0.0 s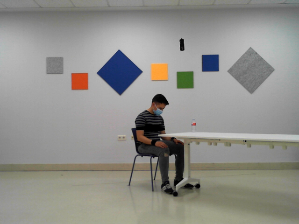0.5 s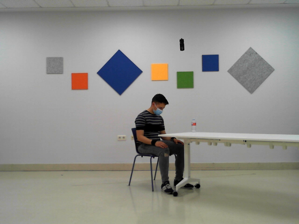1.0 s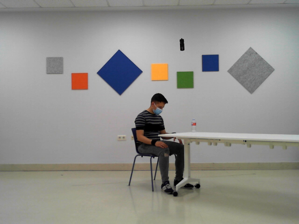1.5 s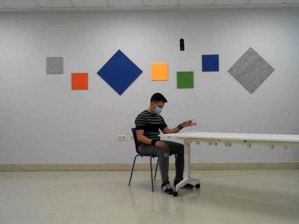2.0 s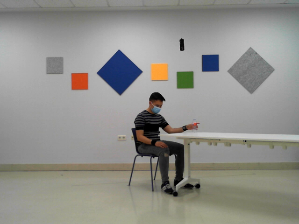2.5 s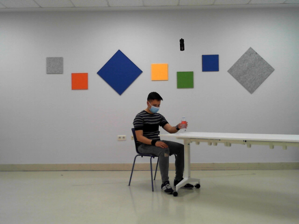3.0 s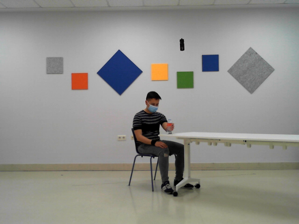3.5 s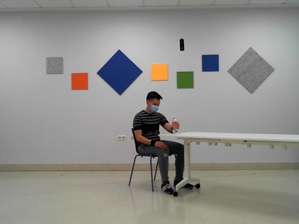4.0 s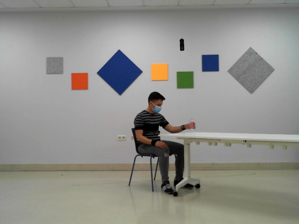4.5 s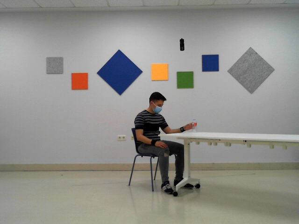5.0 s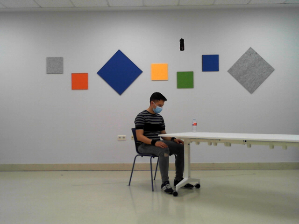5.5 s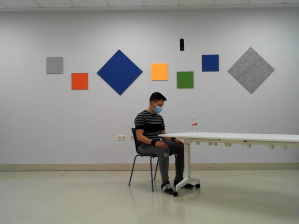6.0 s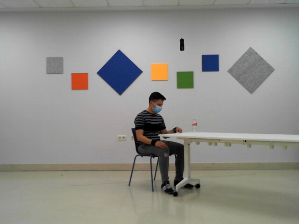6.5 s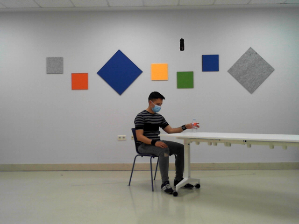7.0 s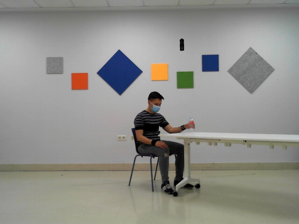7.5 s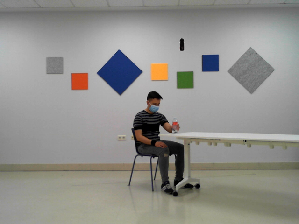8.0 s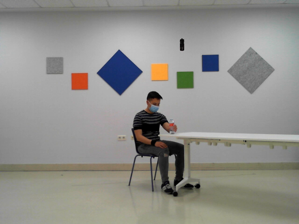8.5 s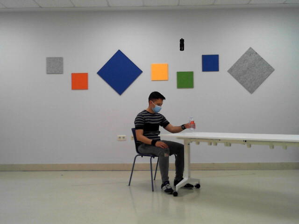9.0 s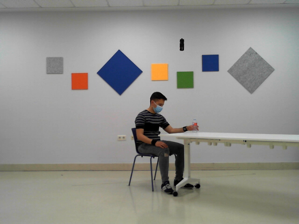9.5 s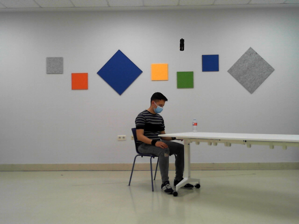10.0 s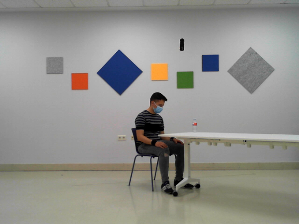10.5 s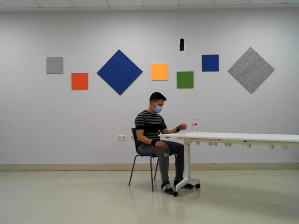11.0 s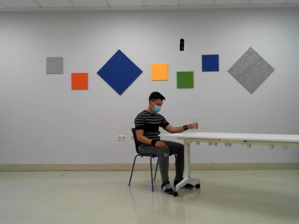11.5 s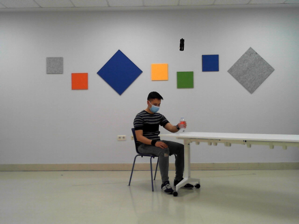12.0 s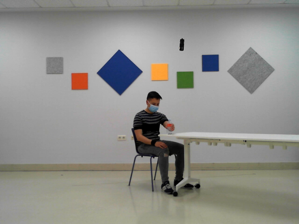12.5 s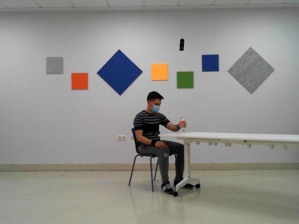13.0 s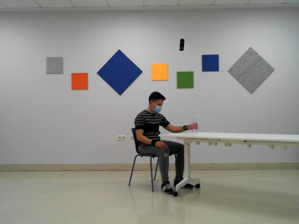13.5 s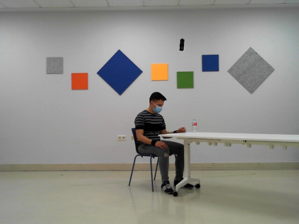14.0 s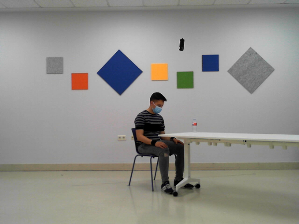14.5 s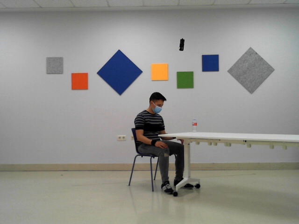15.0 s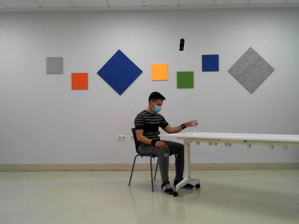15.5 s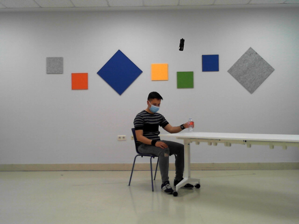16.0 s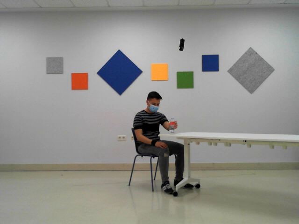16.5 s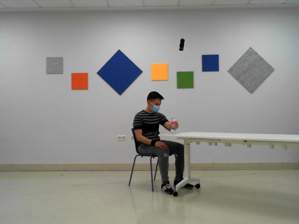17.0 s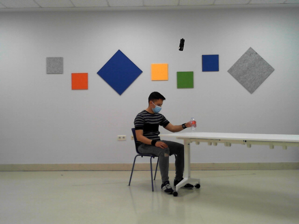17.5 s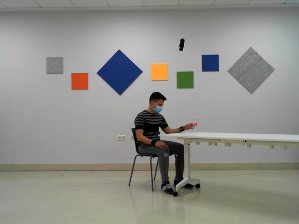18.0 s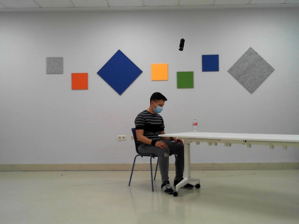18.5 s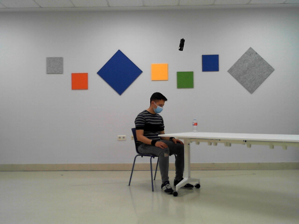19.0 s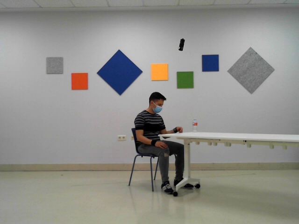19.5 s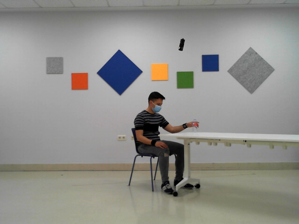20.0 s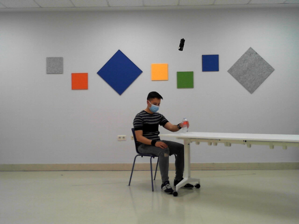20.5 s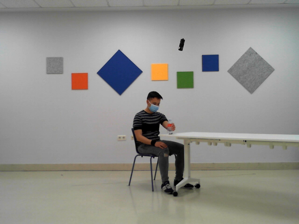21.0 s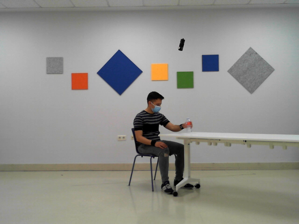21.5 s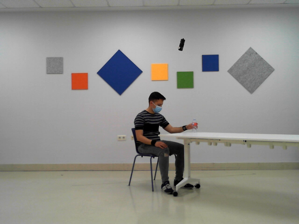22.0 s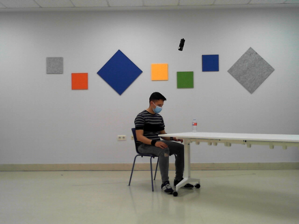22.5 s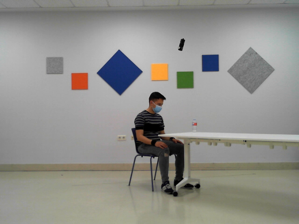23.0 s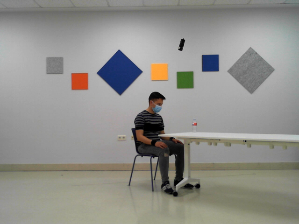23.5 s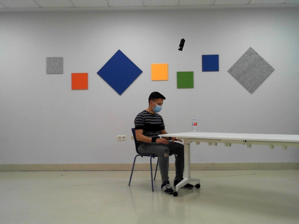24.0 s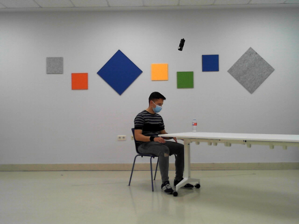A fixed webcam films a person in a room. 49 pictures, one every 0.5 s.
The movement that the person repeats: Move a bottle from side to side, left hand.
